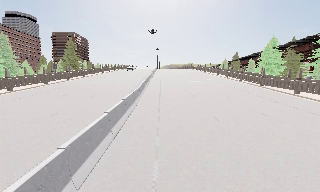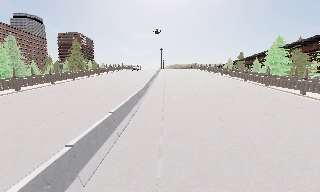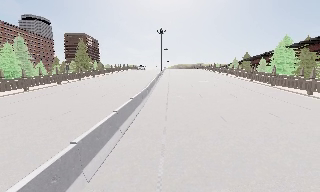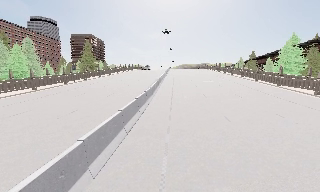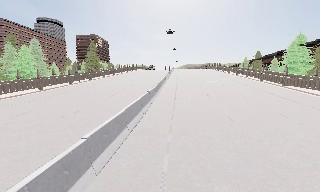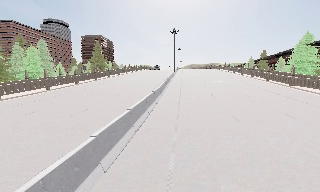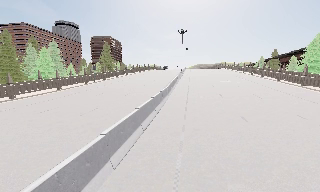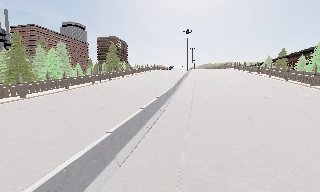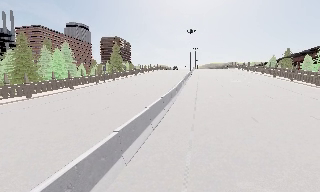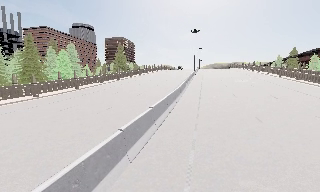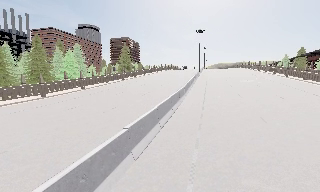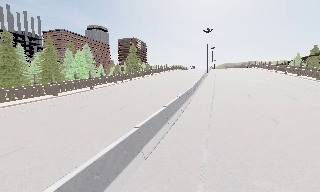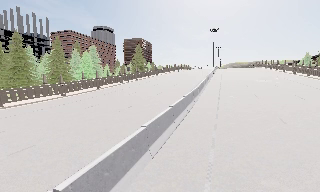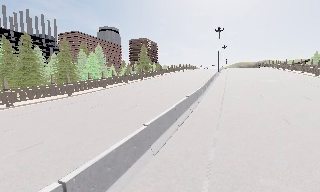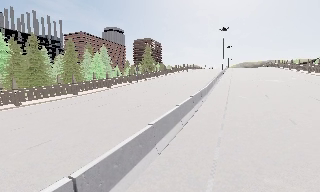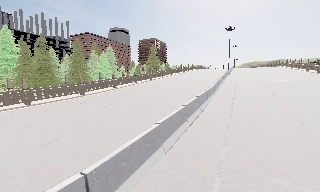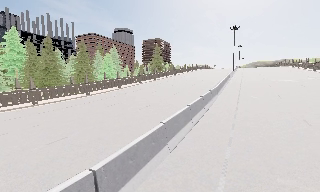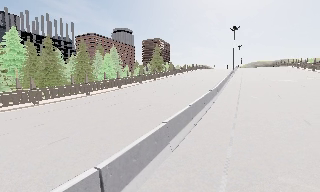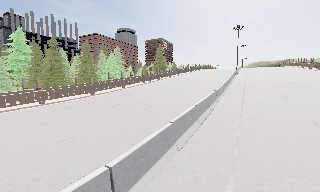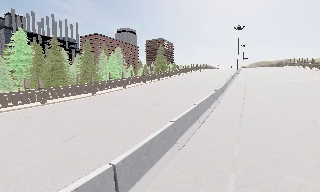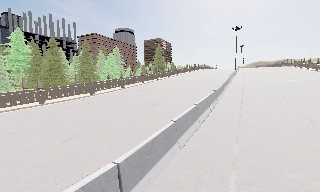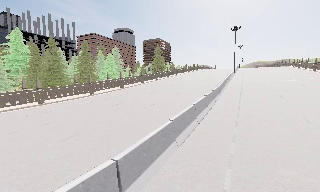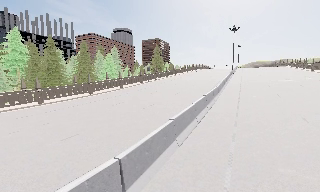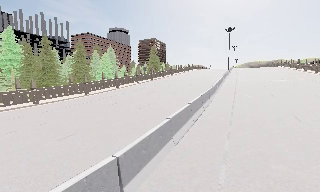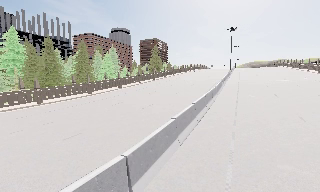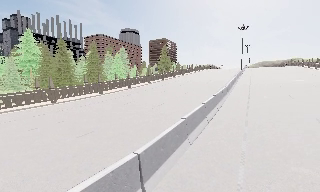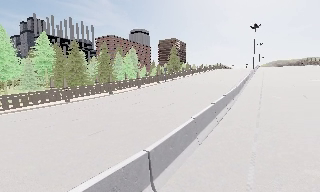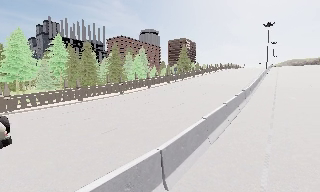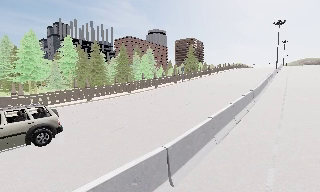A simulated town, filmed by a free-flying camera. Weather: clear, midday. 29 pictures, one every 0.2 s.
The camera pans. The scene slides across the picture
to the right.
The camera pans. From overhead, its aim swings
counterclockwise.
0.0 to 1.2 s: The scene slides to the right, as the camera pans about 10 degrees to its left. It travels backward, about 0.5 m, so what stands in front gets smaller.
1.2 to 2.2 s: The camera shifts only a little, or ends up much as it began.
2.2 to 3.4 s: The camera travels backward, about 0.5 m, so what stands in front gets smaller.
3.4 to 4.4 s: The camera shifts only a little, or ends up much as it began.
4.4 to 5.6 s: The camera swings to its left by about 10 degrees, and the scene slides to the right. It travels backward, about 0.5 m, so what stands in front gets smaller.
The film runs backward here.
